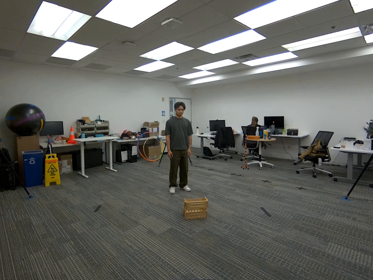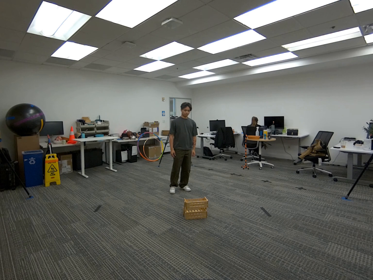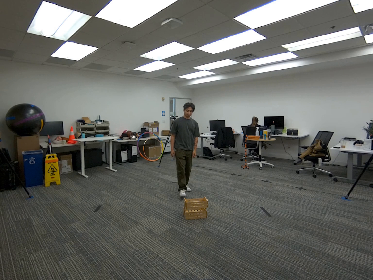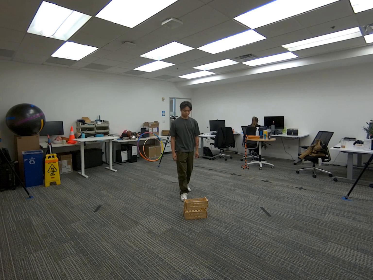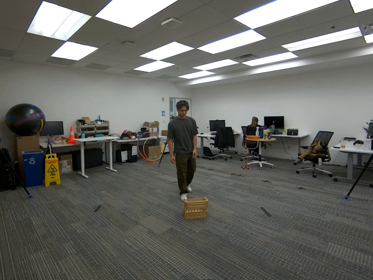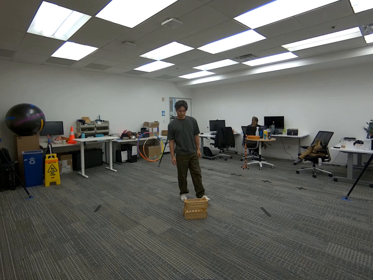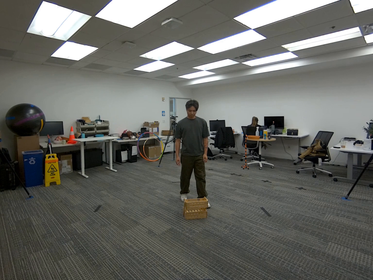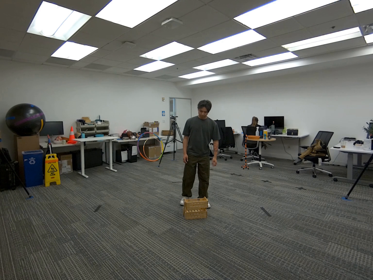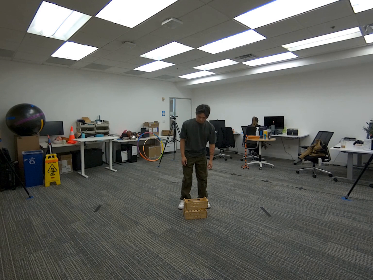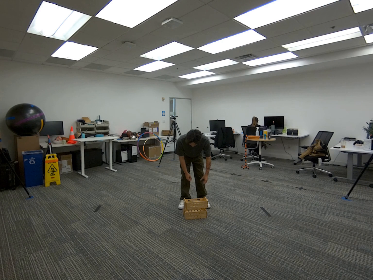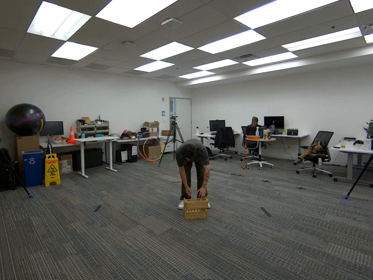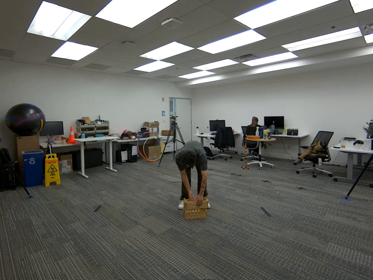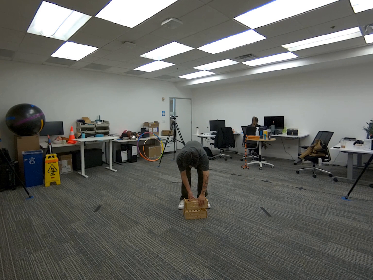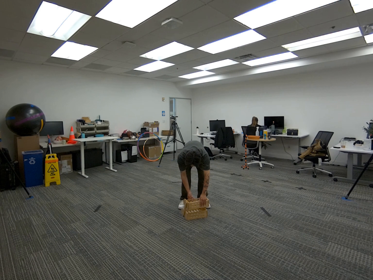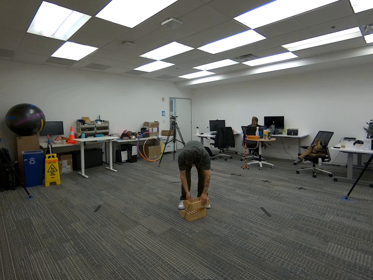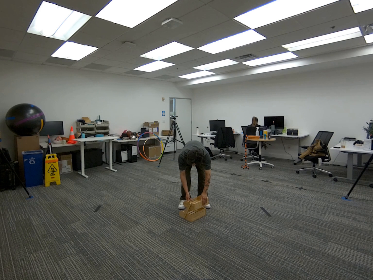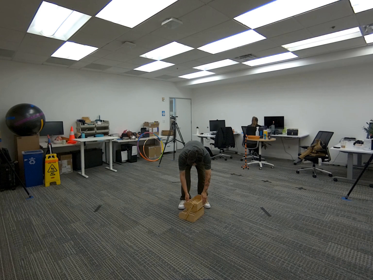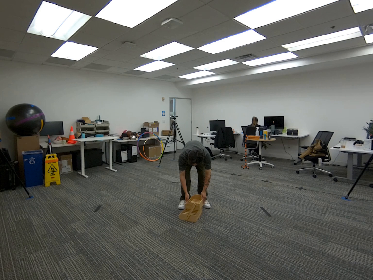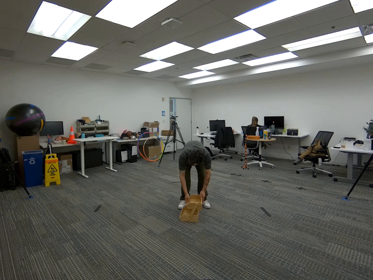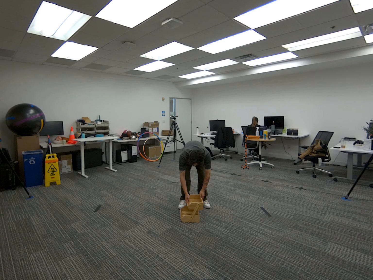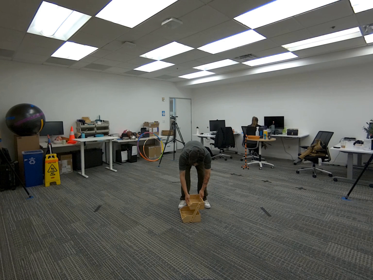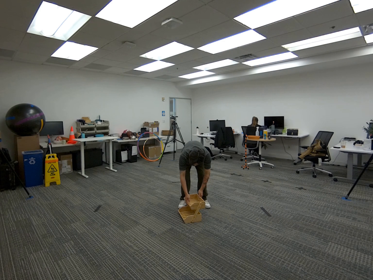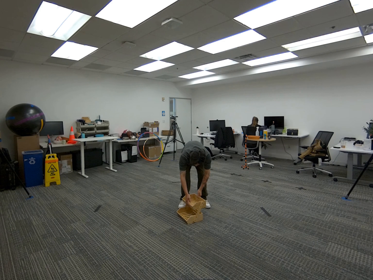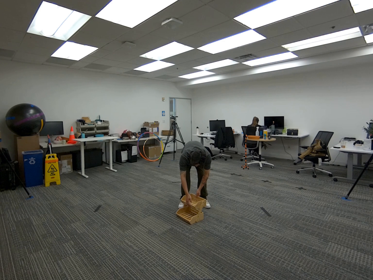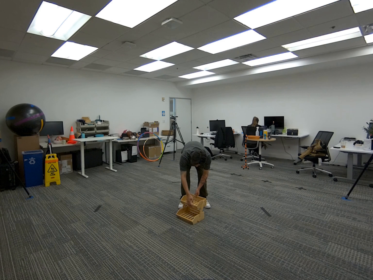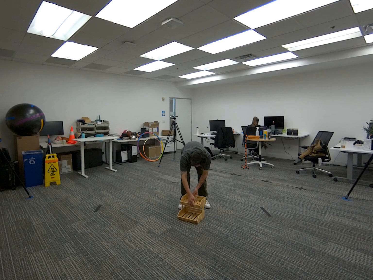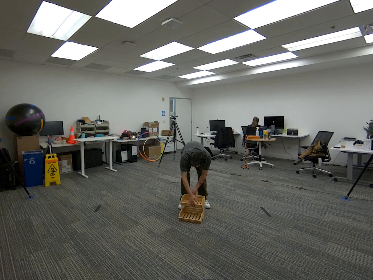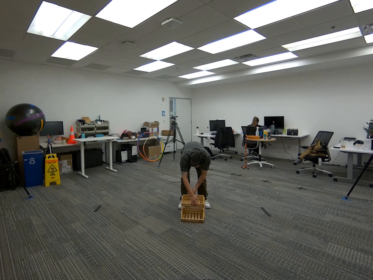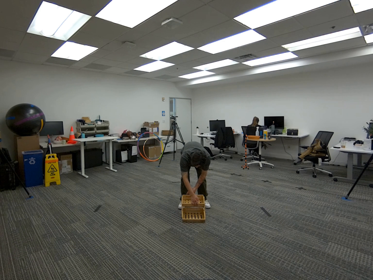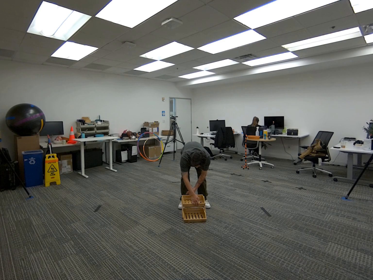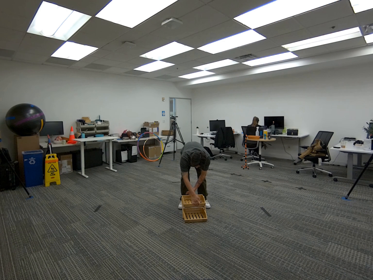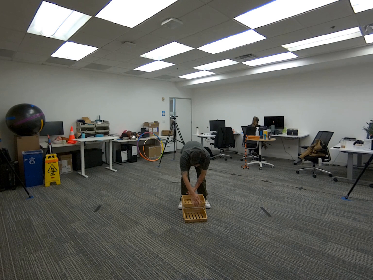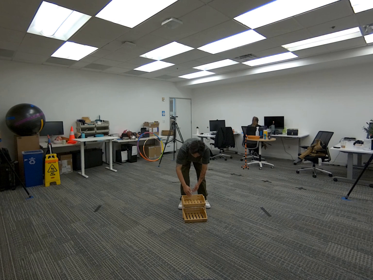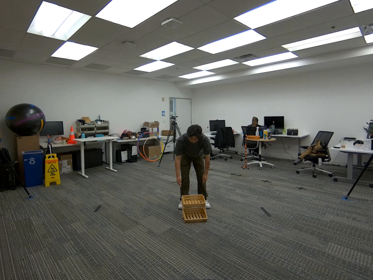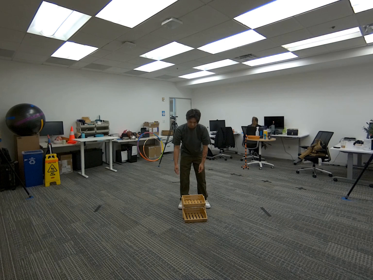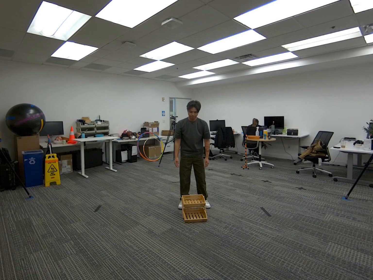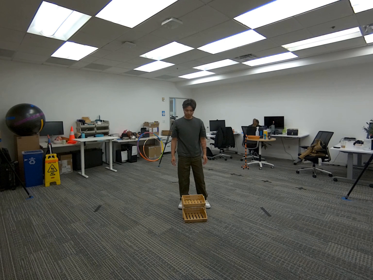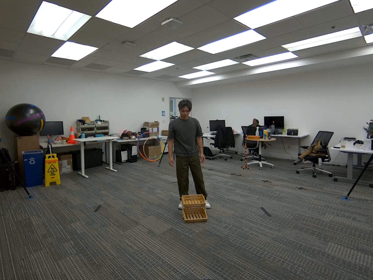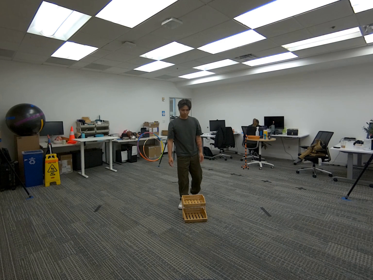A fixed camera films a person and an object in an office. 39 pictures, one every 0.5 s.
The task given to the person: Walk over to the wooden crate and rotate the wooden crate 180°.
